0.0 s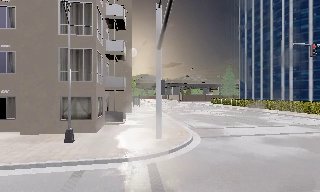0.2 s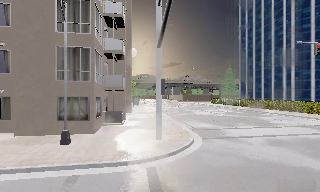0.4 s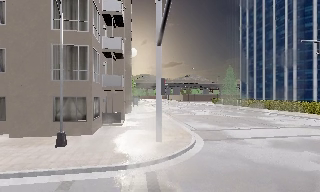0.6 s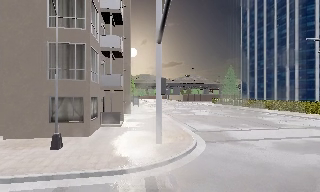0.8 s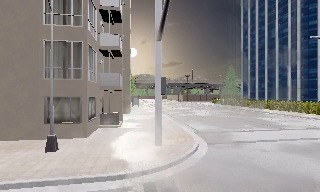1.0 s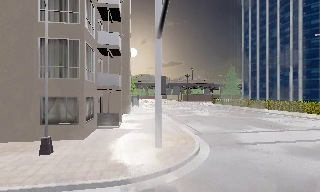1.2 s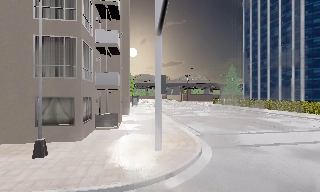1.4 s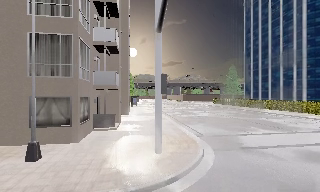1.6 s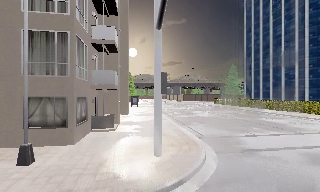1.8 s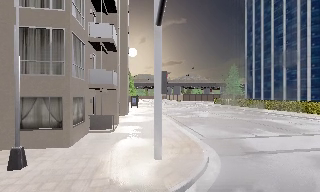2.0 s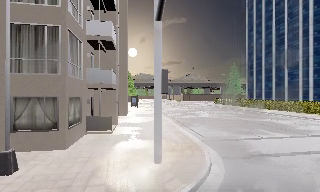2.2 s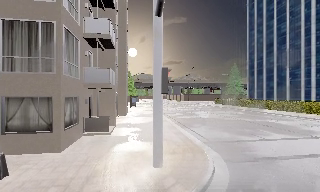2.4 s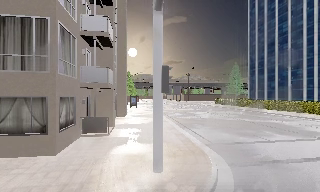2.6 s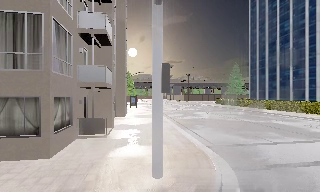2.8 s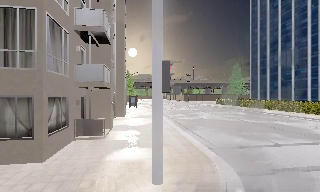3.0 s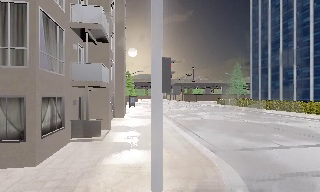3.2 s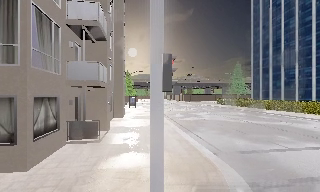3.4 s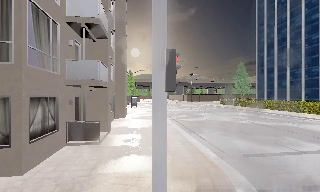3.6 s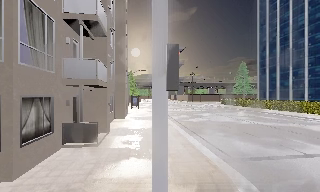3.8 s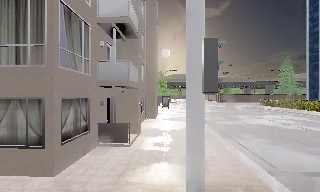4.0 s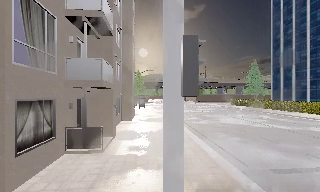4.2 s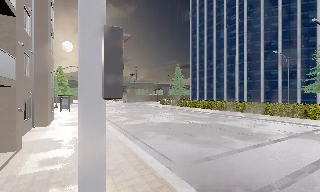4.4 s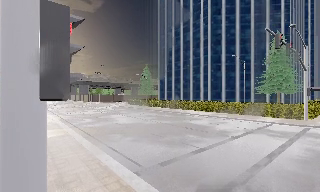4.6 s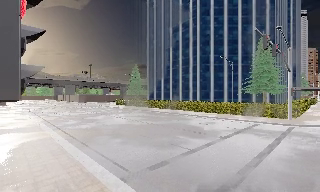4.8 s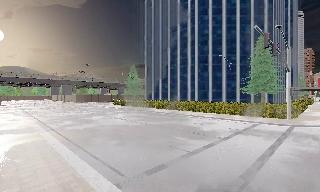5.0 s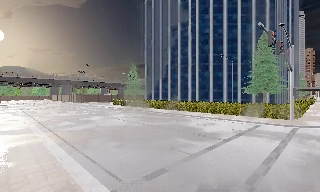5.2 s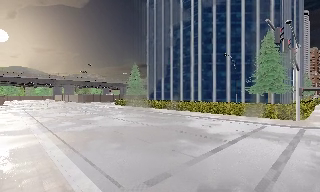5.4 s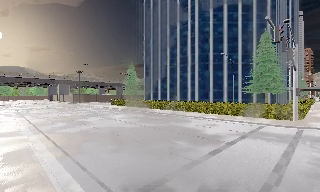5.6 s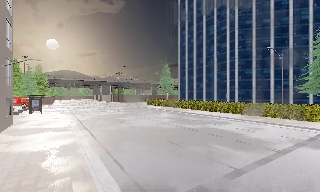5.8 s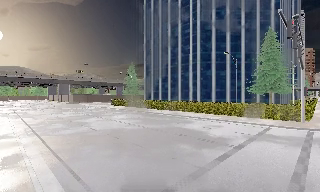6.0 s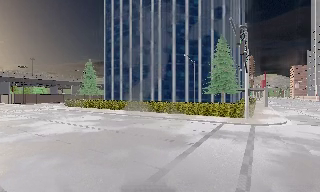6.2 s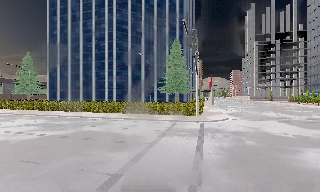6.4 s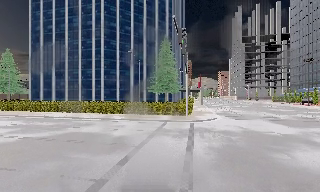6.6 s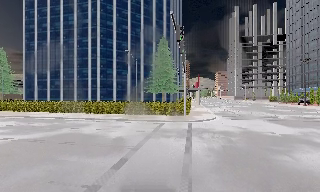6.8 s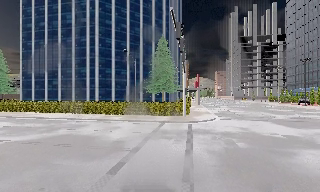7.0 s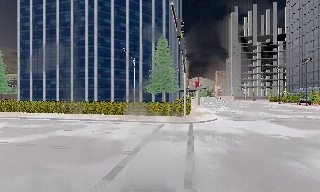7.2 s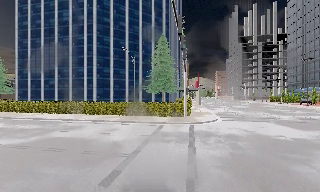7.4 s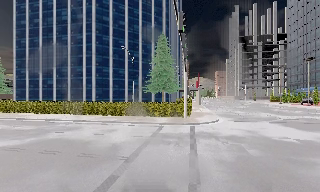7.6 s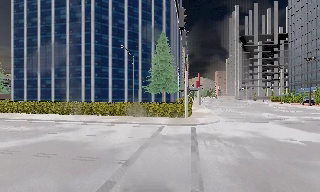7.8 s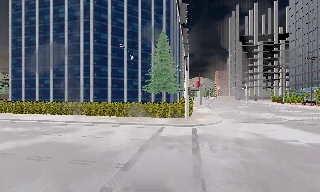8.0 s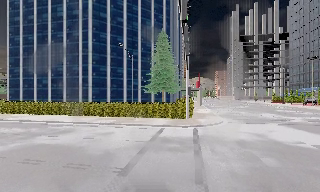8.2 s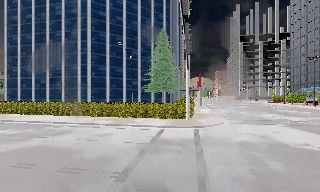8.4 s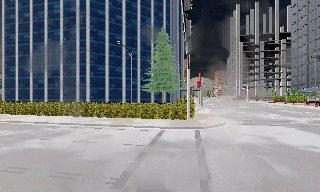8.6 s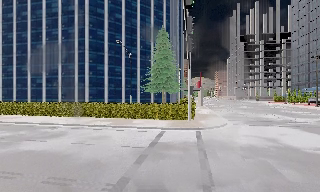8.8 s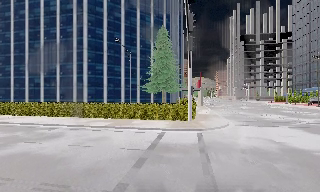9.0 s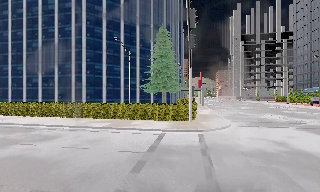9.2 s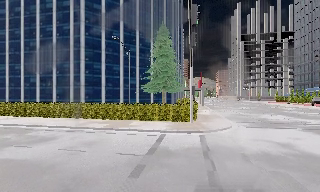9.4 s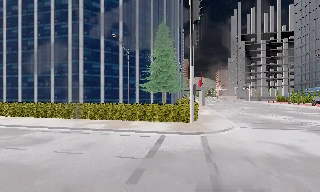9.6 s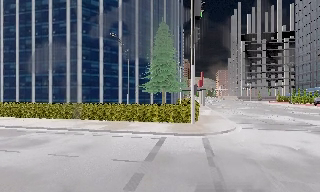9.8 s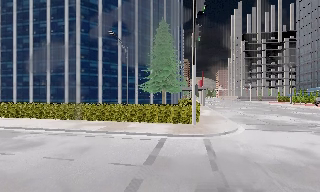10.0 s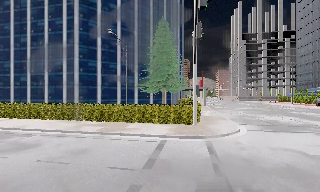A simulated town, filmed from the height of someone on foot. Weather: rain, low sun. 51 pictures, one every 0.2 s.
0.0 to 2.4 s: The camera travels forward, about 4 m, so what stands in front looms larger.
2.4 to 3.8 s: The camera swings to its left by about 10 degrees, and the scene slides to the right. It travels forward, about 2.5 m, so what stands in front looms larger.
3.8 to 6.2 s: The camera pans to its right, which is clockwise from overhead, by about 75 degrees. It travels forward, about 4 m.
6.2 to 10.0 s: The camera travels forward, about 7 m, so what stands in front looms larger.
The film runs forward here.
